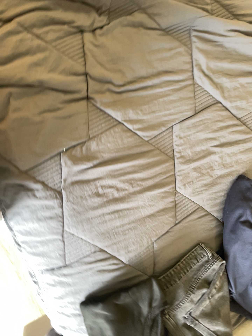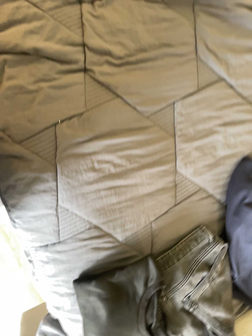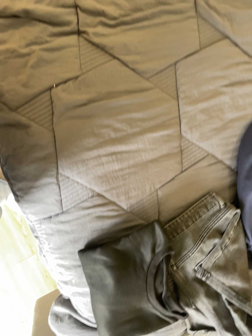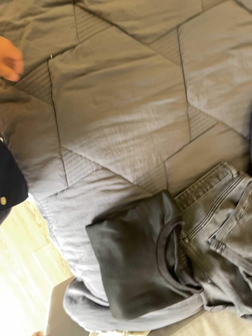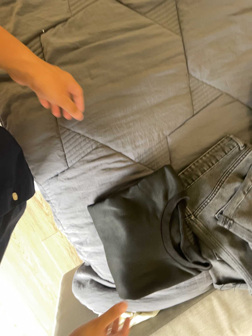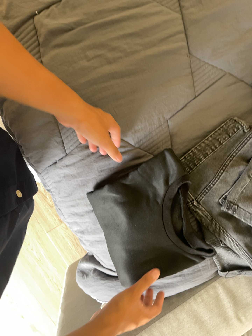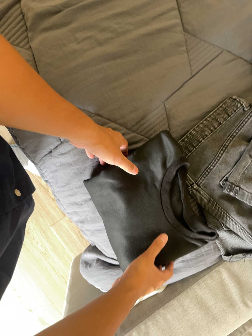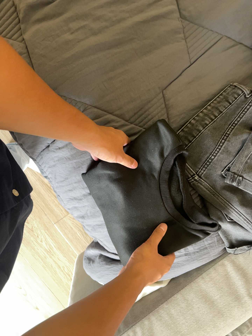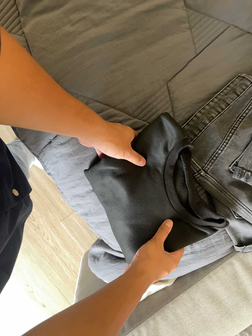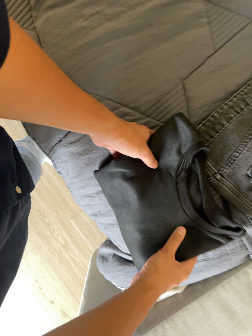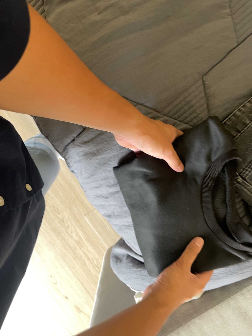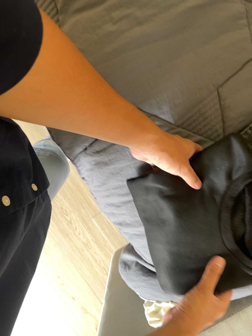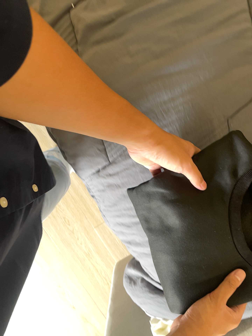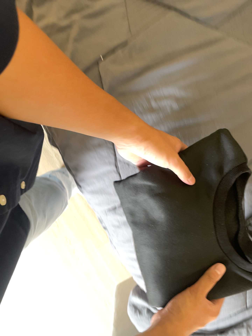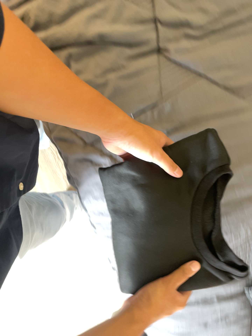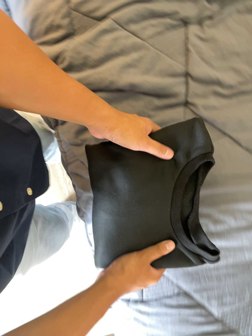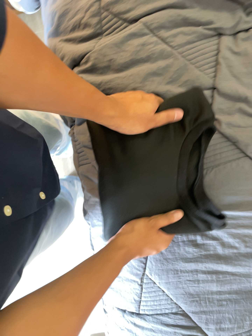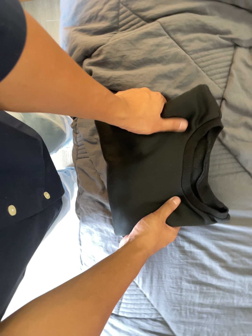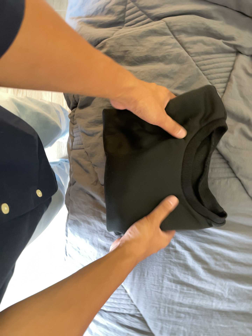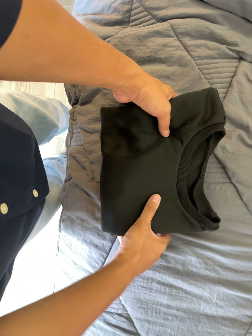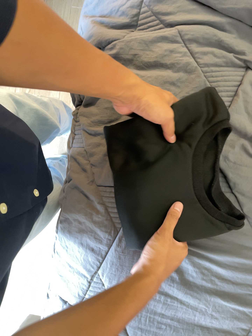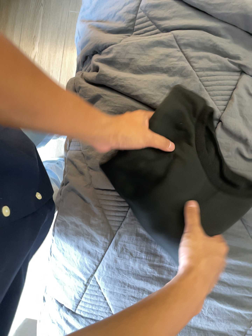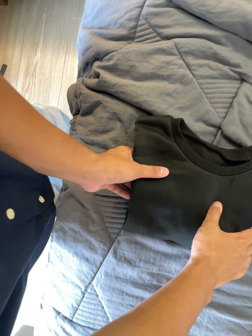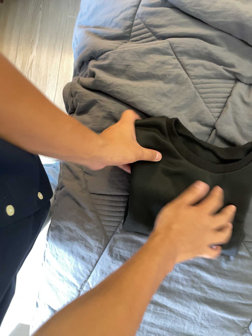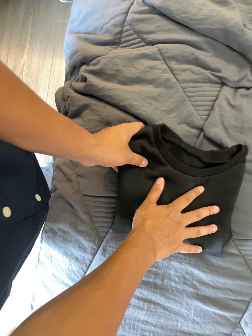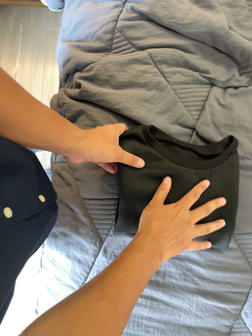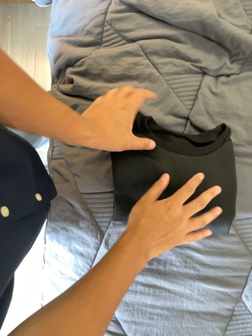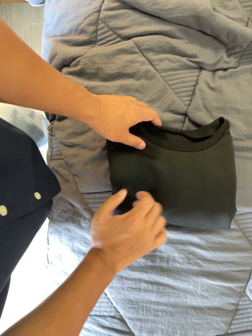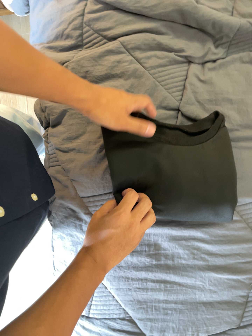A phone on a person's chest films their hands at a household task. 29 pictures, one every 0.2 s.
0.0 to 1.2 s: The camera pans to its left by about 15 degrees. It travels toward the bottom of its view, to its right and forward, about 34 cm, so close, fixed things drift upward. It rolls about its line of sight by about 10 degrees, and the scene rotates counterclockwise.
1.2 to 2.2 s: The camera travels forward, about 8 cm, so what stands in front looms larger.
2.2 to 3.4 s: The camera travels toward the top of its view and to its left, about 38 cm, so close, fixed things drift downward. It rolls about its line of sight by about 30 degrees, and the scene rotates clockwise.
3.4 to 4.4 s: The camera rolls about its line of sight by about 10 degrees, and the scene rotates clockwise.
4.4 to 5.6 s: The camera rolls about its line of sight by about 15 degrees, and the scene rotates counterclockwise.
The film runs backward here.
